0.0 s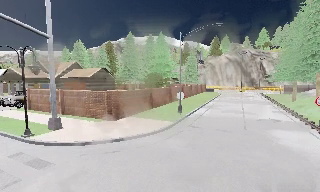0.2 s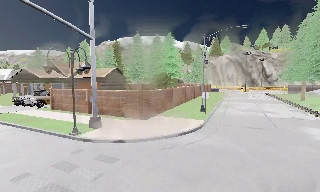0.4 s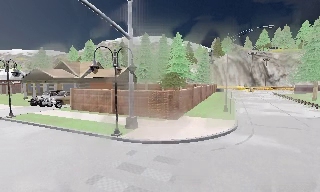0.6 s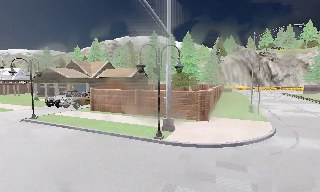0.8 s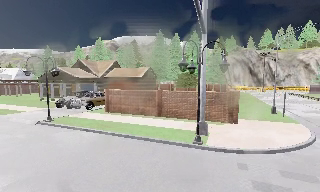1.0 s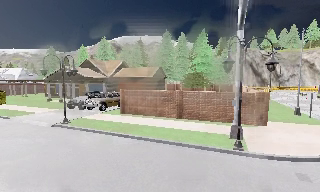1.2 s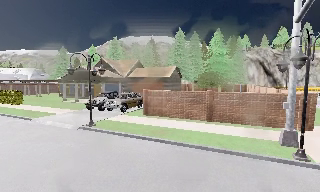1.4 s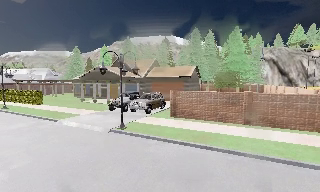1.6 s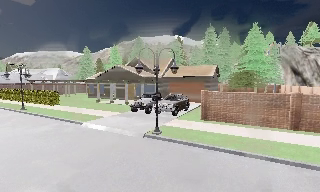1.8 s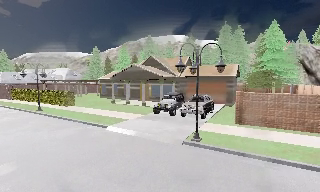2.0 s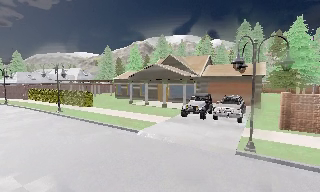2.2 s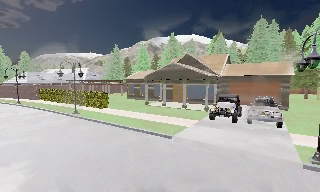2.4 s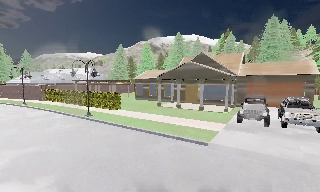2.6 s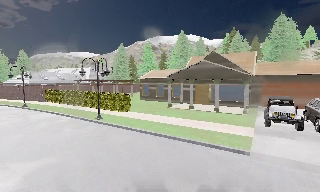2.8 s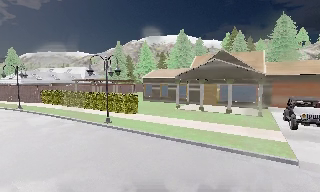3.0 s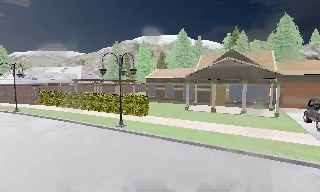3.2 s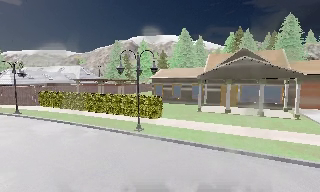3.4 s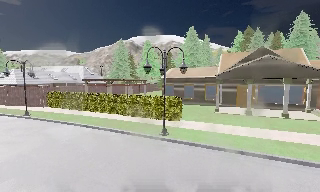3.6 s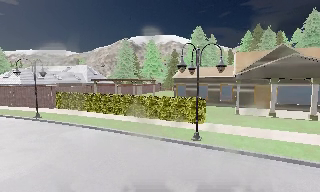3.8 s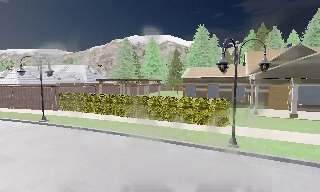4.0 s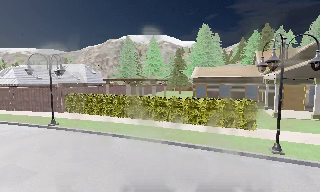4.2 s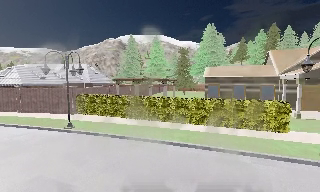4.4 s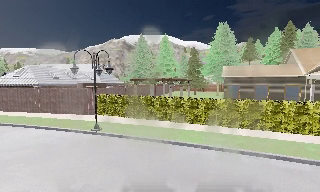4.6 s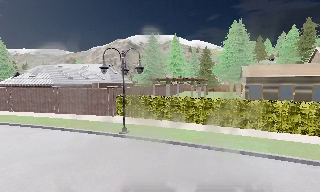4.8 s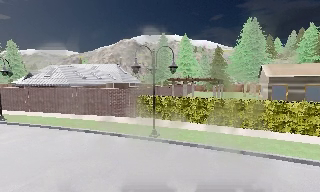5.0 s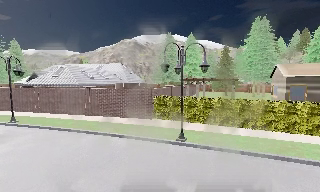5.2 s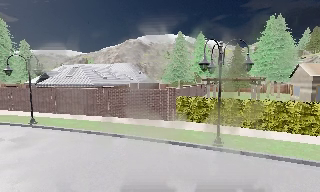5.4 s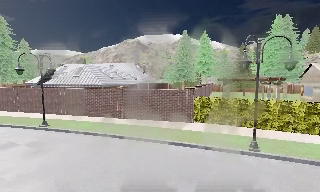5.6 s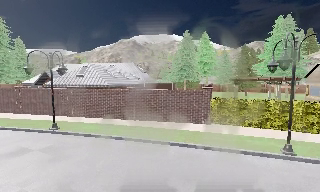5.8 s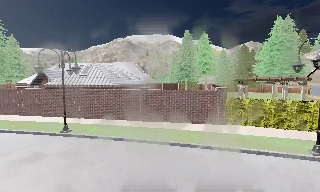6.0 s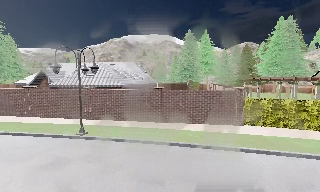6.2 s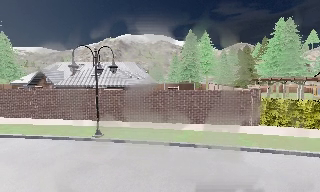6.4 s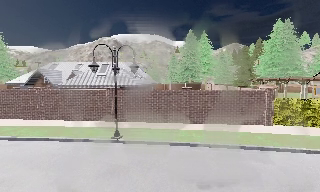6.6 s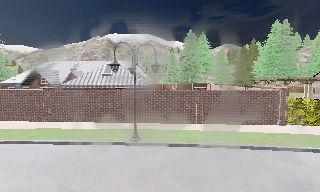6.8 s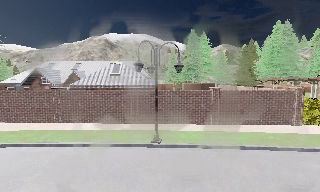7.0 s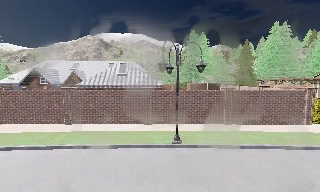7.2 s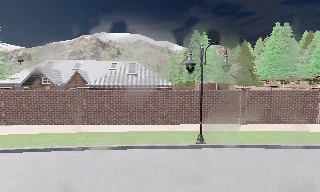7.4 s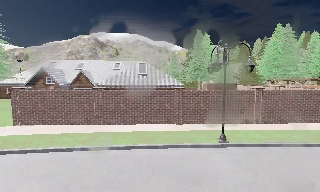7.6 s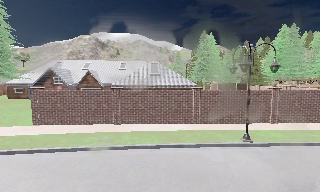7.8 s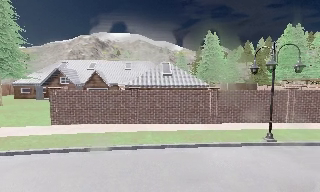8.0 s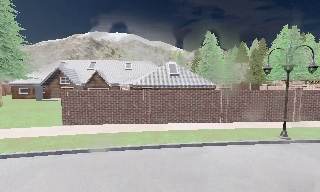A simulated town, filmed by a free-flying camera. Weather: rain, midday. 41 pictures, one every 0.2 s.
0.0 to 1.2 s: The camera travels to its left, about 13 m, so close, fixed things drift to the right.
1.2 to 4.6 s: The camera travels to its left and forward, about 30 m, so close, fixed things drift to the right.
4.6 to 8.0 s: The camera pans to its right, which is clockwise from overhead, by about 15 degrees. It travels to its left, about 25 m, so close, fixed things drift to the right.
The film runs backward here.
